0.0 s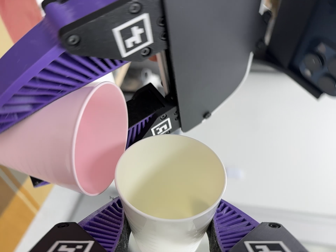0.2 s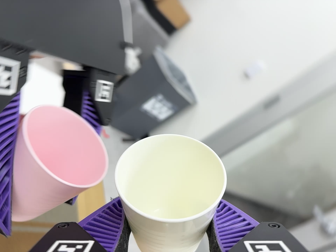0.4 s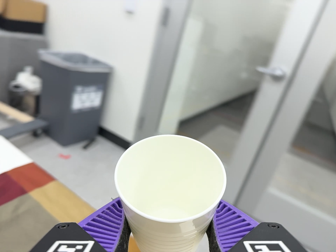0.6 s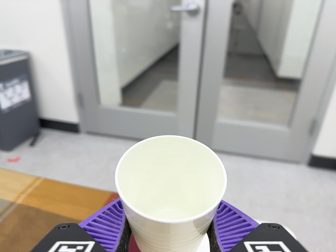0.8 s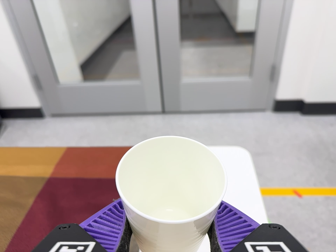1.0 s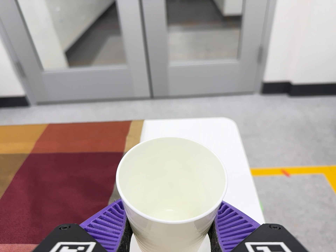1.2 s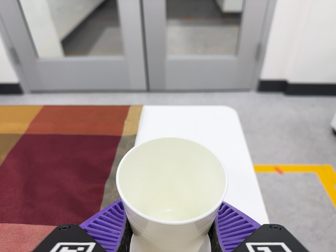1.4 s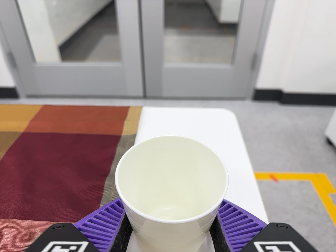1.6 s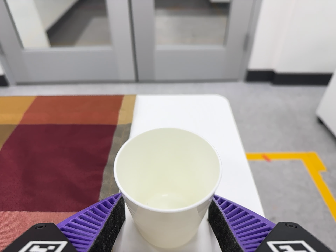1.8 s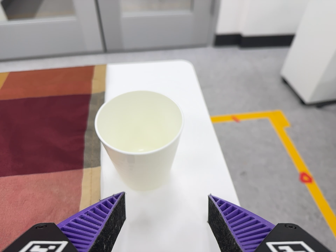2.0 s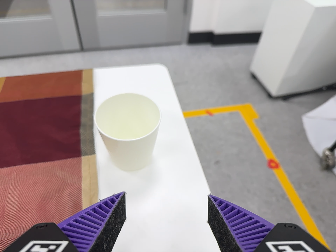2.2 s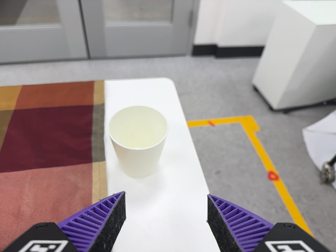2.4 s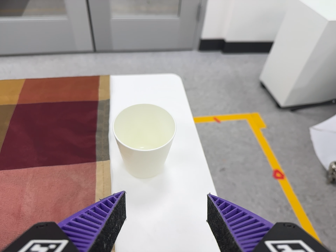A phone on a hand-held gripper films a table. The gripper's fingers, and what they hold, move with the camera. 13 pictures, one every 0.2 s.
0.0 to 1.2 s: The camera pans to its right by about 20 degrees. It travels to its right and toward the bottom of its view, about 32 cm, so close, fixed things drift to the left. Its aim tips toward the bottom of its view by about 30 degrees, and the scene shifts upward. It rolls about its line of sight by about 115 degrees, and the scene rotates counterclockwise.
1.2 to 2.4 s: The camera pans to its right by about 10 degrees. It travels backward, about 12 cm, so what stands in front gets smaller. Its aim tips toward the bottom of its view by about 10 degrees, and the scene shifts upward.
The film runs forward here.
